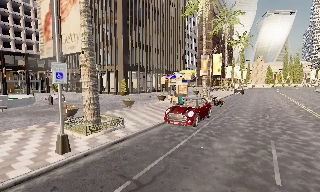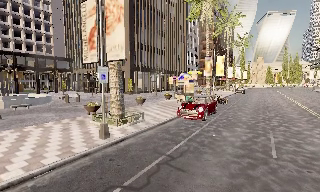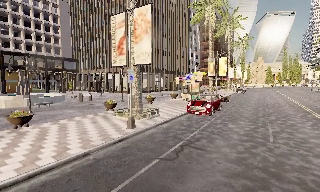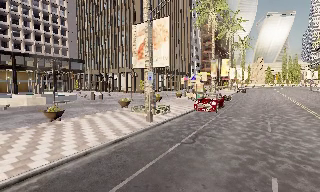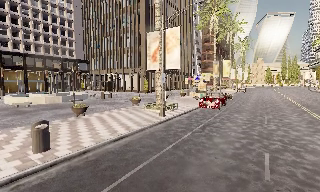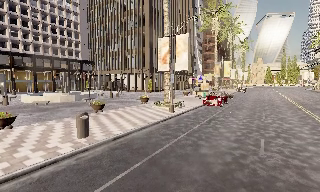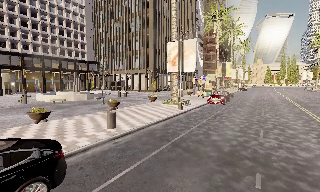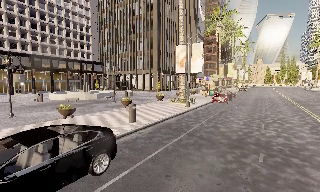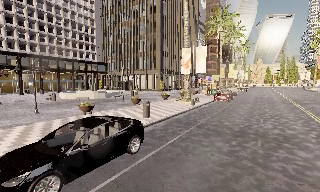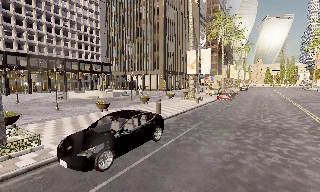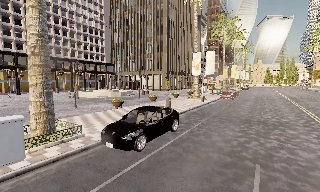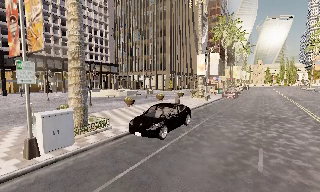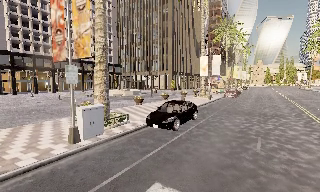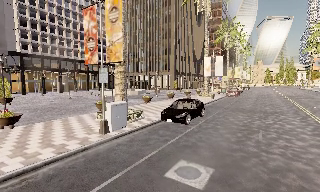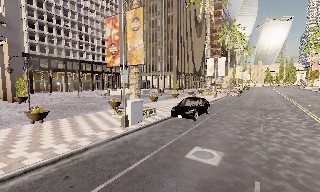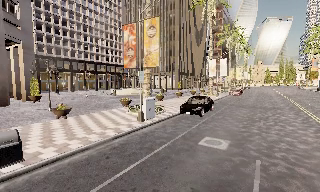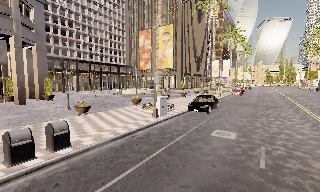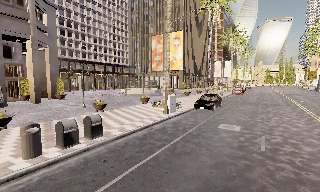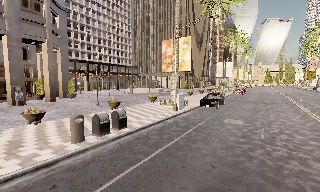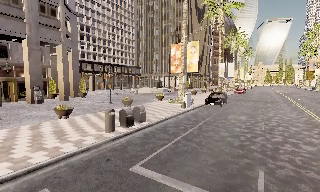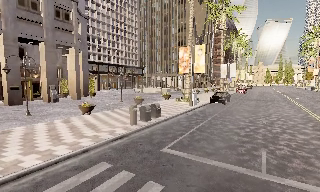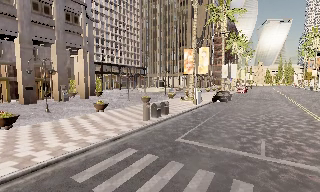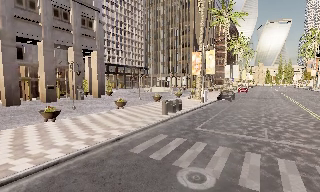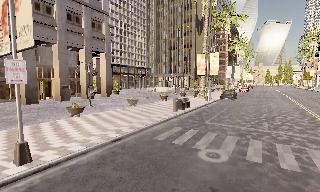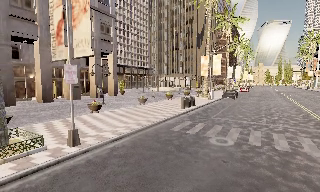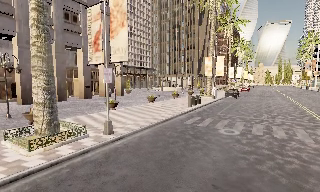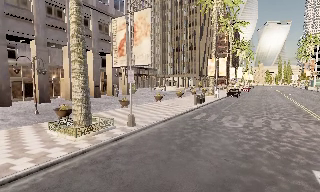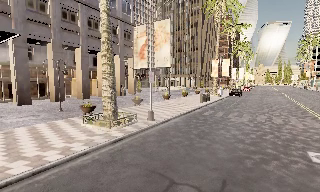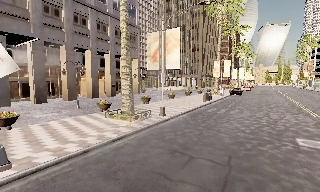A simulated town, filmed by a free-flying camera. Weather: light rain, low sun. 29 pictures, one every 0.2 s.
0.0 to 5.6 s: The camera travels backward and to its left, about 50 m, so what stands in front gets smaller.
The film runs forward here.
